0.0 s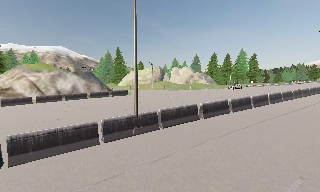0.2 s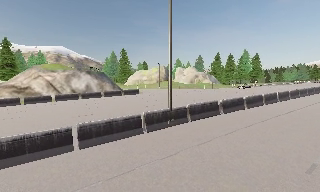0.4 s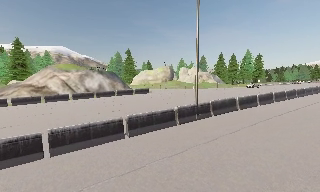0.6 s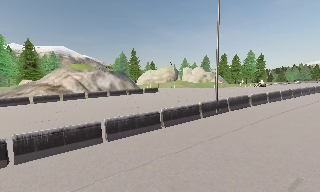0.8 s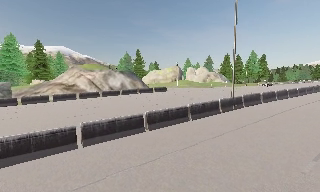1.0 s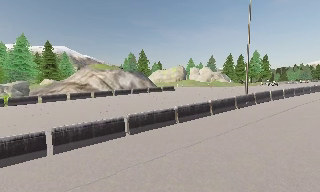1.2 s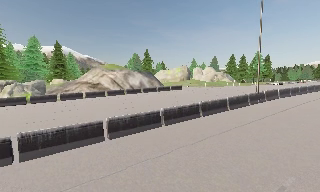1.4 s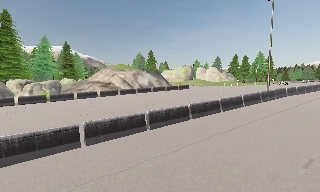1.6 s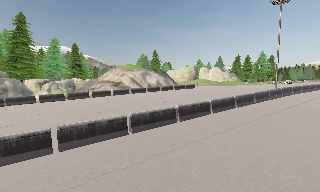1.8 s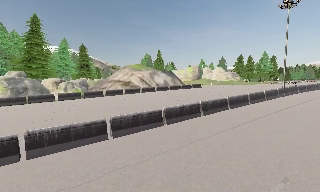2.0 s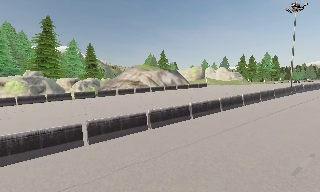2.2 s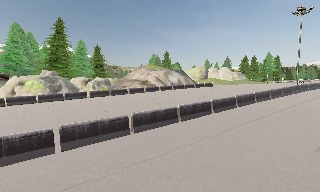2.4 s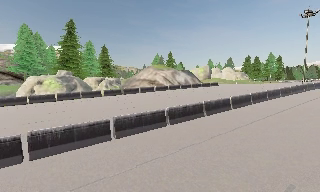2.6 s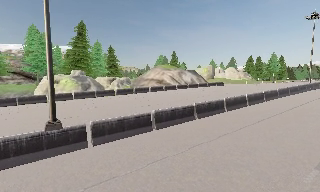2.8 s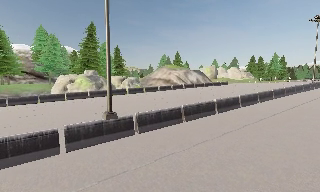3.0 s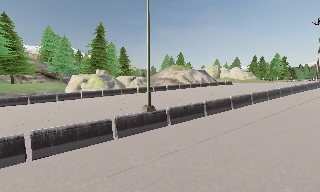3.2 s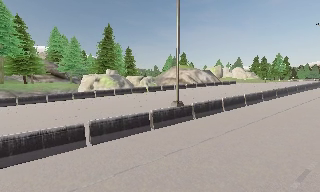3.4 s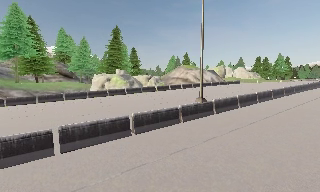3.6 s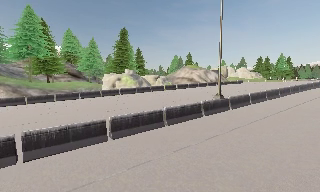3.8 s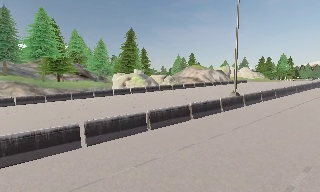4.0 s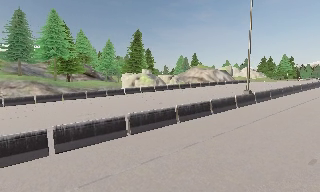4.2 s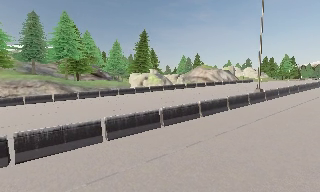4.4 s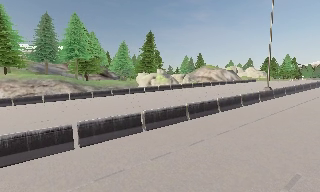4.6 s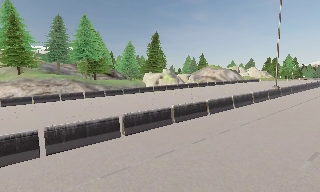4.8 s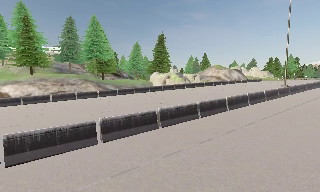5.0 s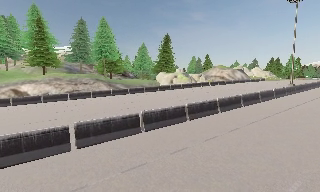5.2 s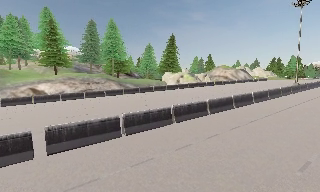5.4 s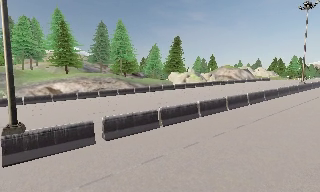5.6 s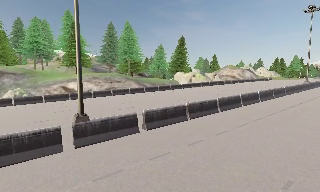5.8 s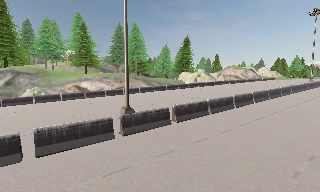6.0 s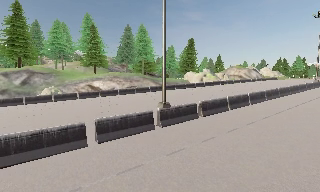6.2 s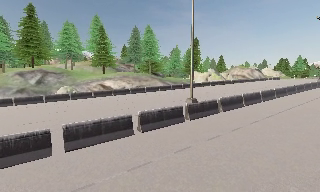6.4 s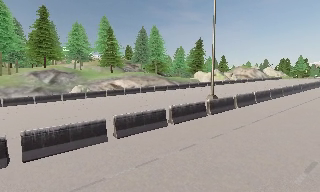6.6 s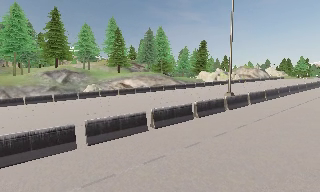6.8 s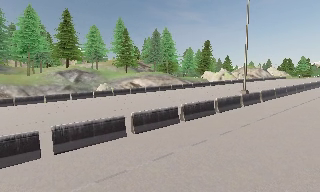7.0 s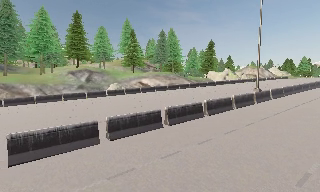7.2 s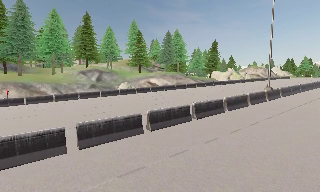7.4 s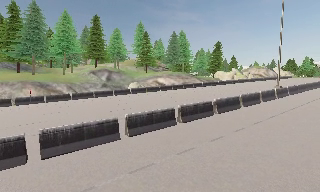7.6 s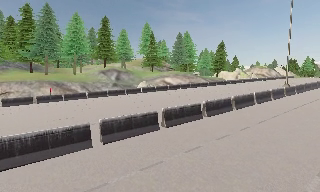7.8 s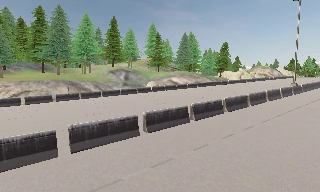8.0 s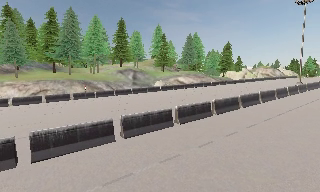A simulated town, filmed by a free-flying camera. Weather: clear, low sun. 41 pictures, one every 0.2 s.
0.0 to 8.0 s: The camera travels to its left and backward, about 95 m, so close, fixed things drift to the right.
The film runs backward here.
